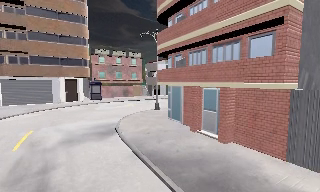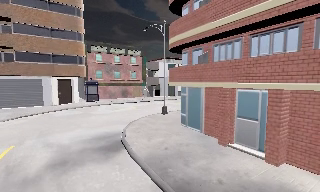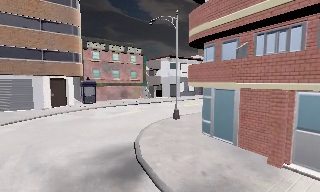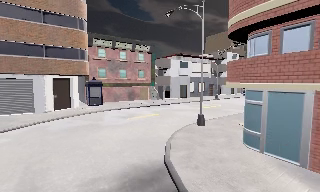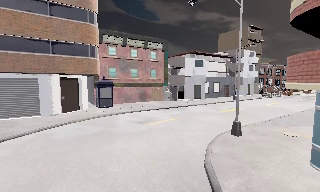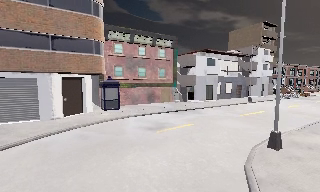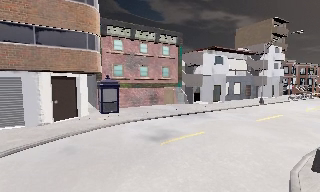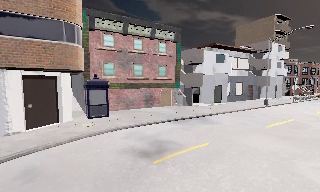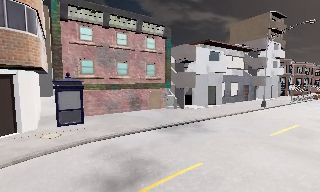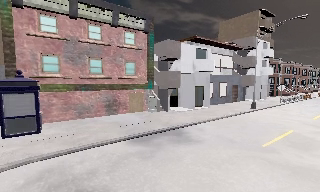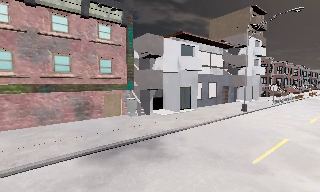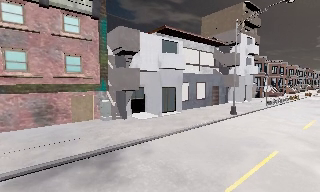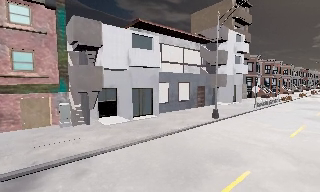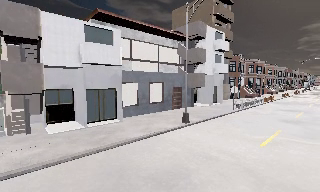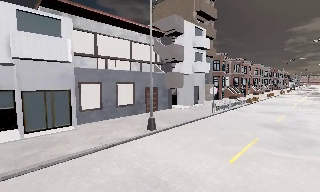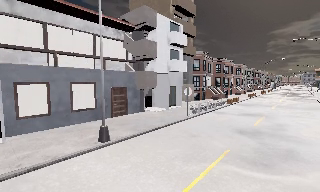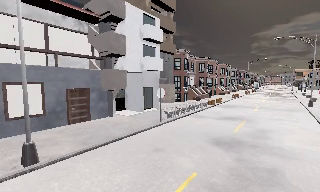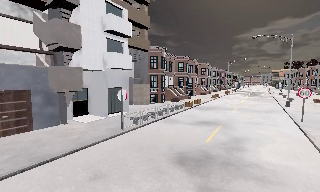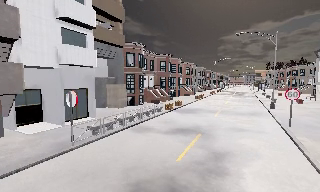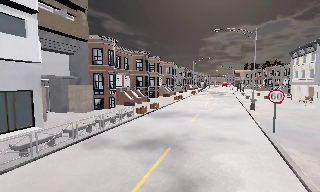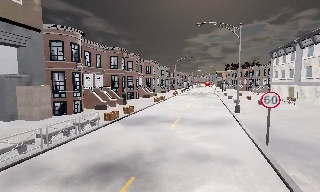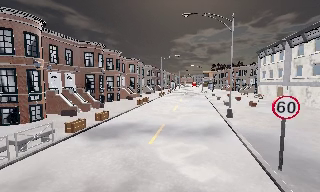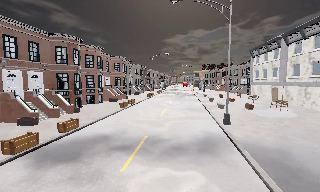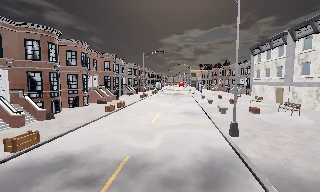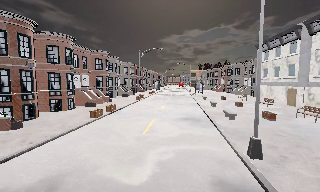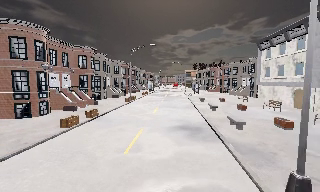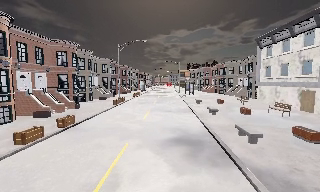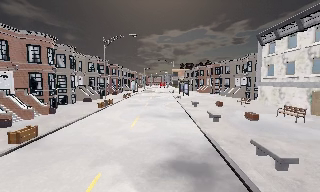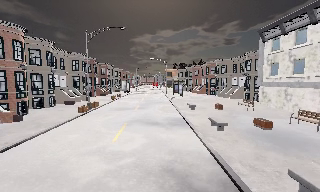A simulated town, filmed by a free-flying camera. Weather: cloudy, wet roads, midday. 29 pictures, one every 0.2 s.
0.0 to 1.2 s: The camera travels forward and to its left, about 11 m, so what stands in front looms larger.
1.2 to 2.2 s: The camera travels forward and to its right, about 9 m, so what stands in front looms larger.
2.2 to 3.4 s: The scene slides to the left, as the camera pans about 20 degrees to its right. It travels forward and to its right, about 13 m, so what stands in front looms larger.
3.4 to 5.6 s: The camera swings to its right by about 35 degrees, and the scene slides to the left. It travels forward, about 25 m.
The film runs forward here.
